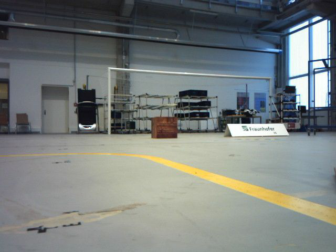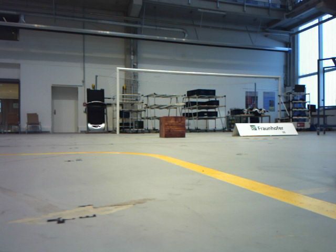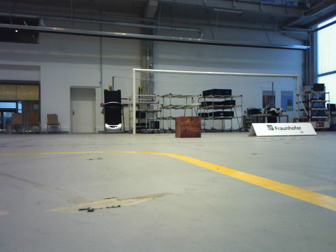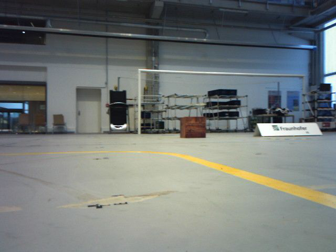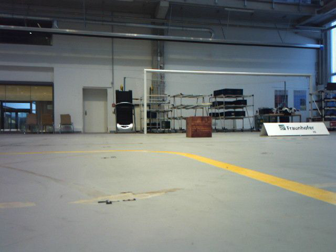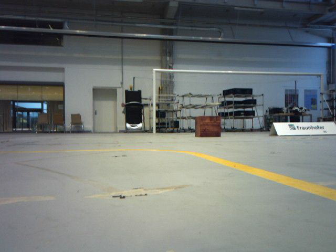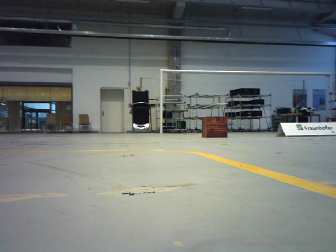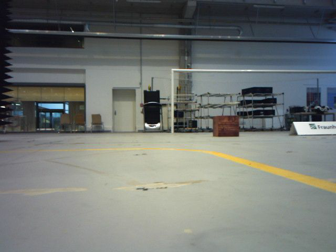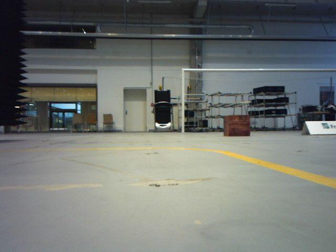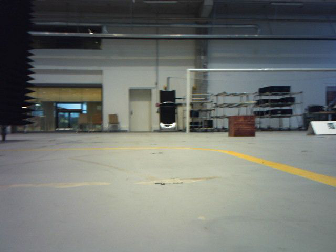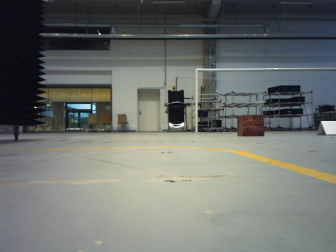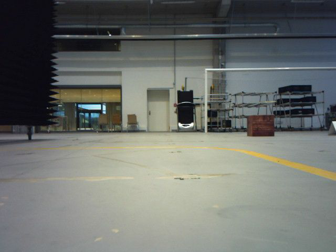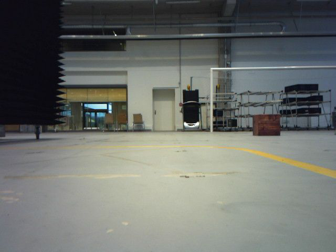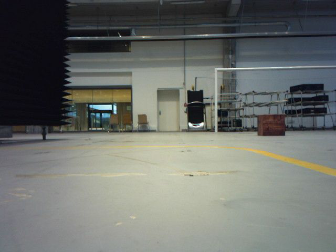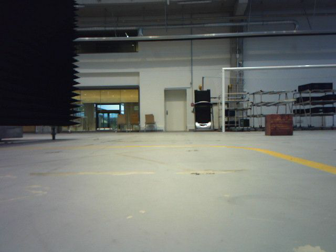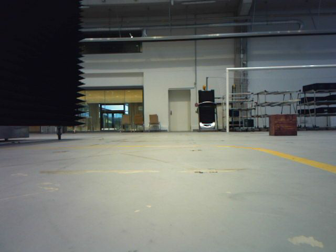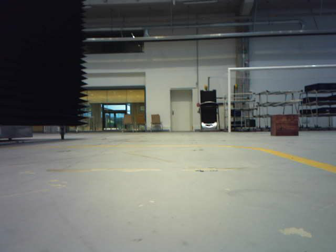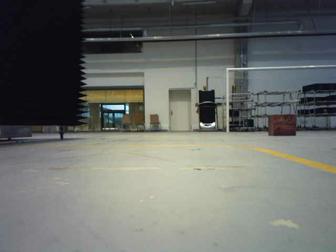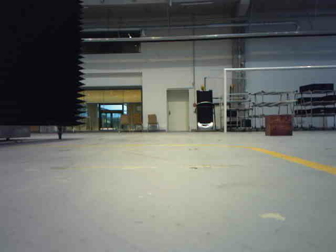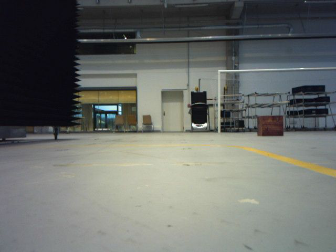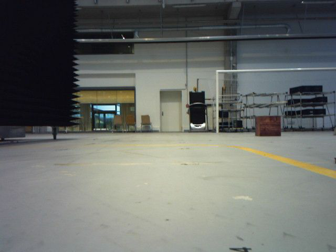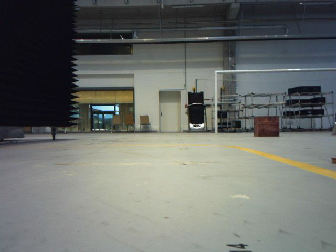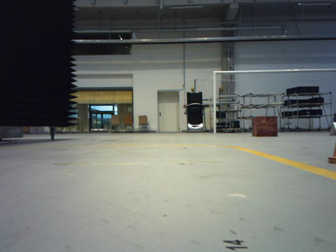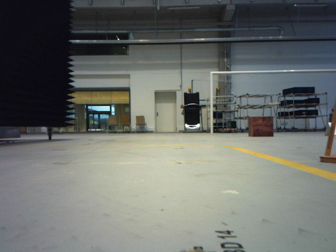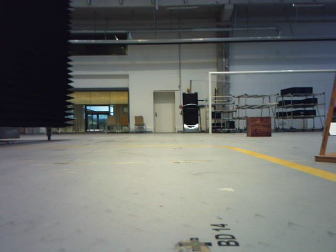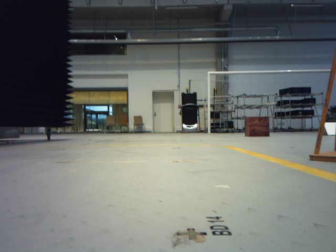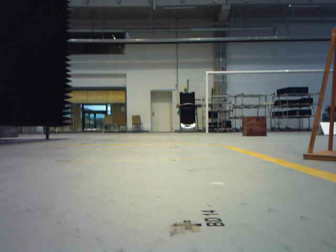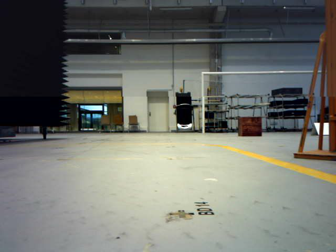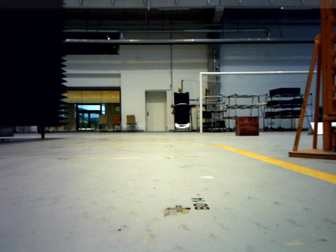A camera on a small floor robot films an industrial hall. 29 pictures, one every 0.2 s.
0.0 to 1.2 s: The scene slides to the right, as the camera pans about 10 degrees to its left. It travels backward, about 0.2 m, so what stands in front gets smaller.
1.2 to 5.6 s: The camera travels backward, about 0.8 m, so what stands in front gets smaller.
The film runs backward here.
